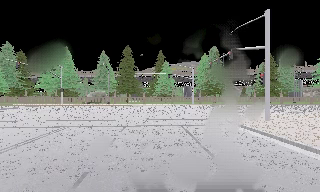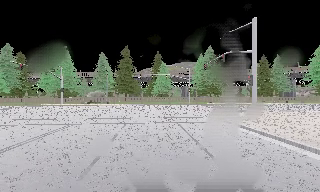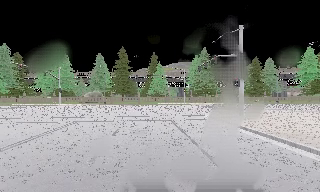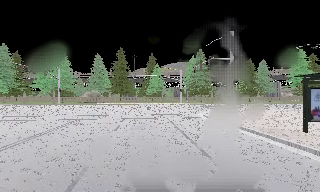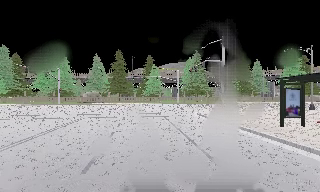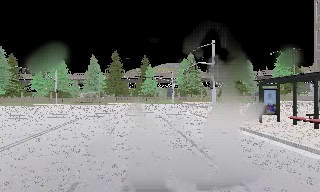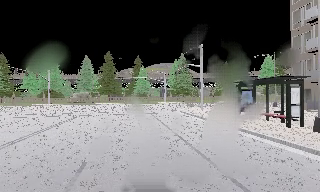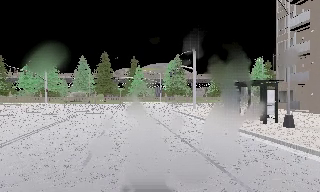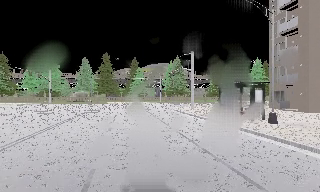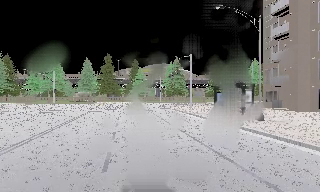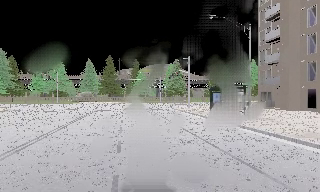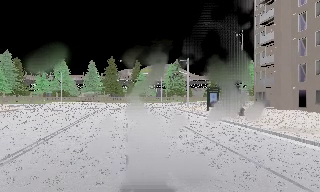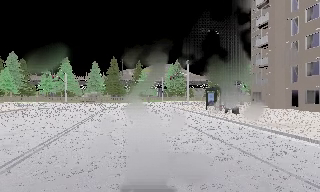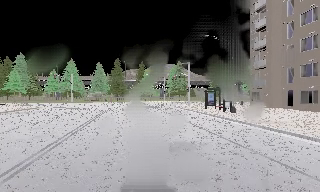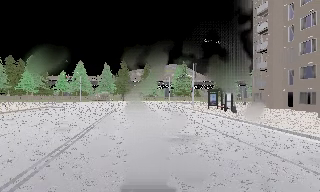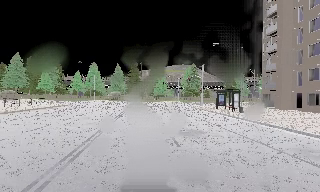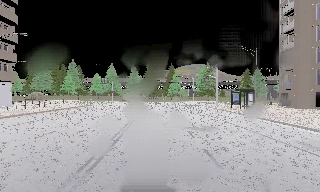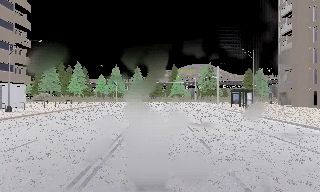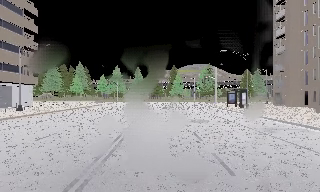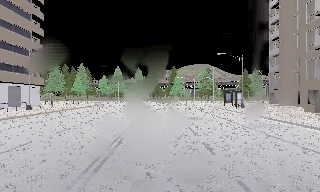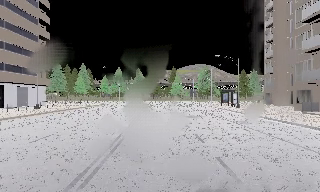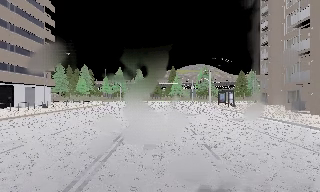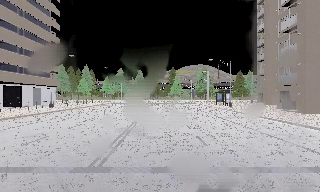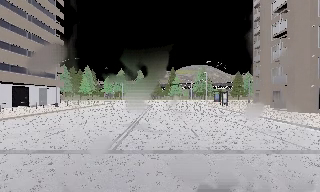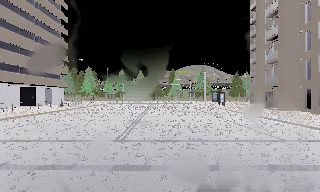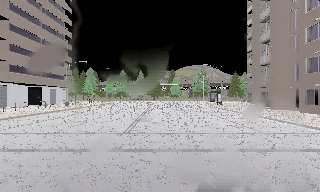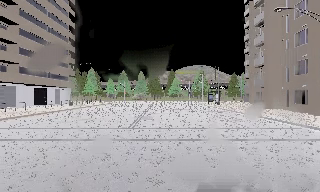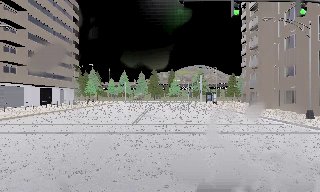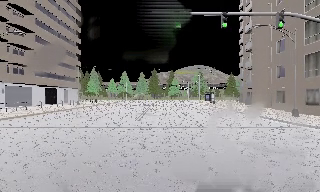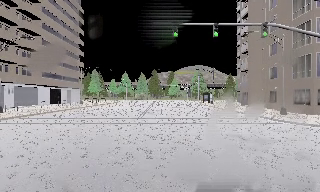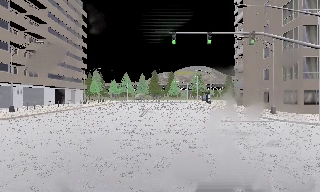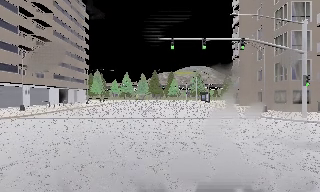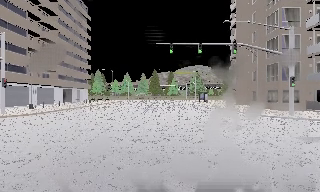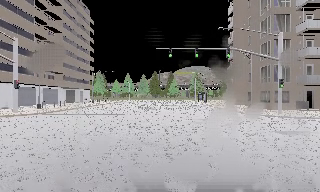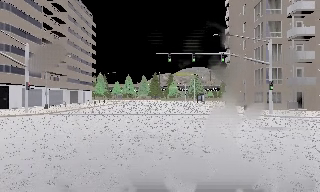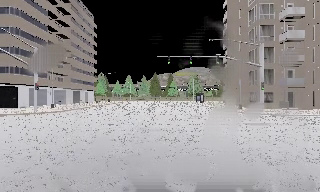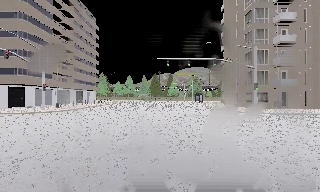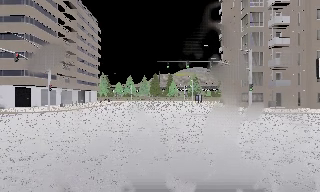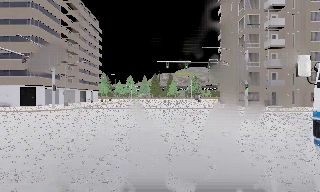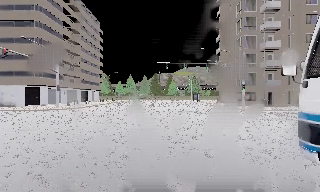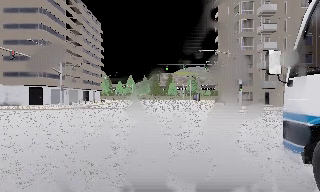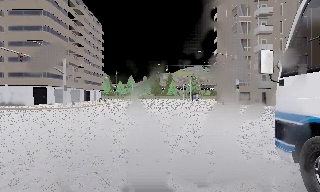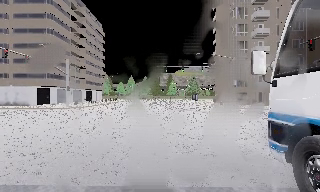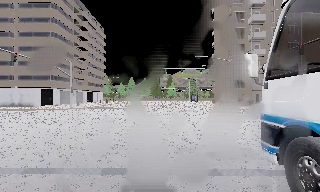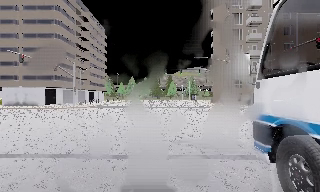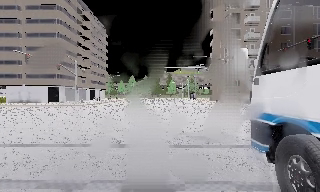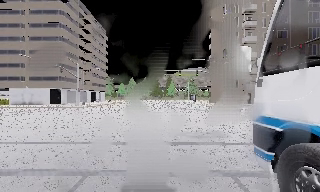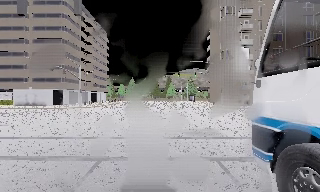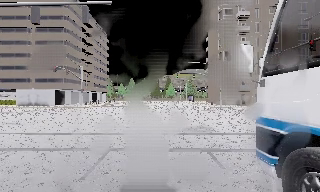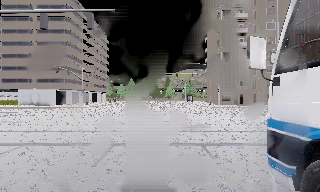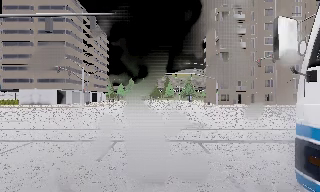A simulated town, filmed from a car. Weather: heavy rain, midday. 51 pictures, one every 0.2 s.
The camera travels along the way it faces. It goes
backward.
0.0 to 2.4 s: The camera travels backward, about 15 m, so what stands in front gets smaller.
2.4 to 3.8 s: The scene slides to the right, as the camera pans about 10 degrees to its left. It travels backward, about 9 m, so what stands in front gets smaller.
3.8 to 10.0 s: The camera travels backward, about 35 m, so what stands in front gets smaller. It loses speed.
The film runs backward here.
